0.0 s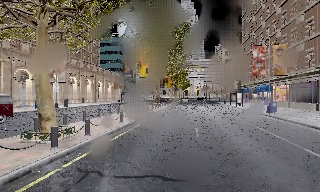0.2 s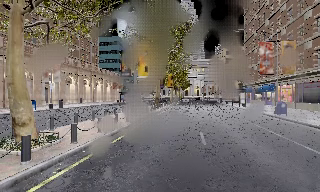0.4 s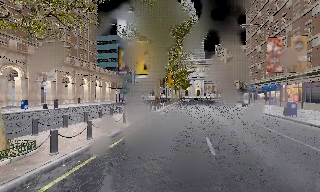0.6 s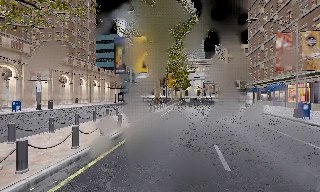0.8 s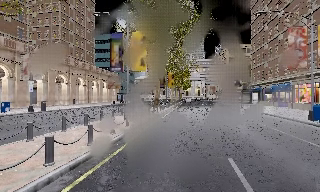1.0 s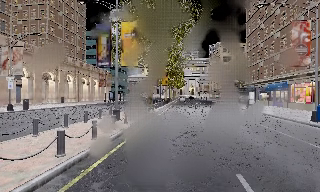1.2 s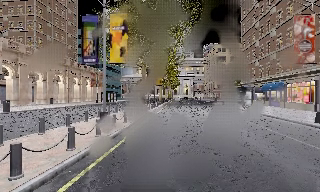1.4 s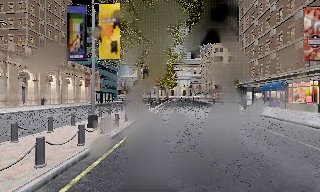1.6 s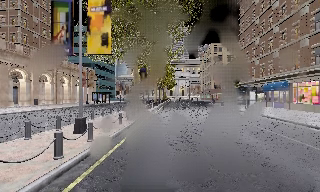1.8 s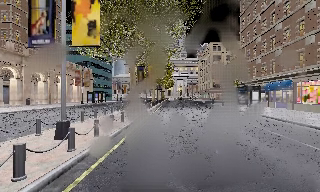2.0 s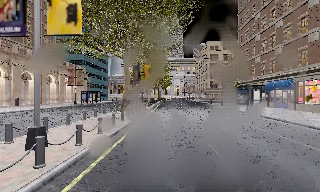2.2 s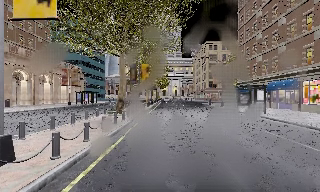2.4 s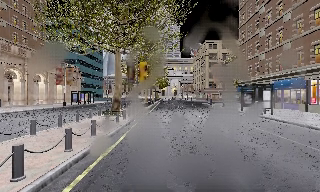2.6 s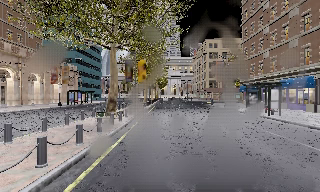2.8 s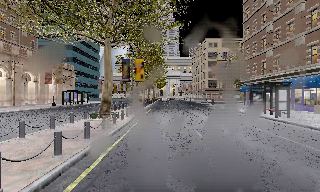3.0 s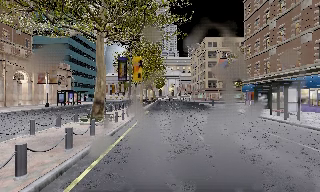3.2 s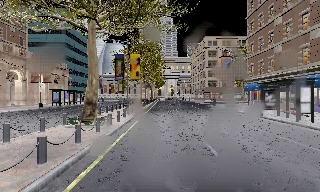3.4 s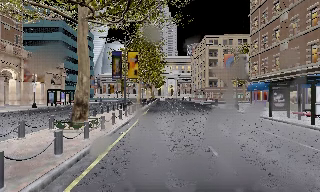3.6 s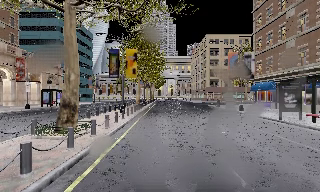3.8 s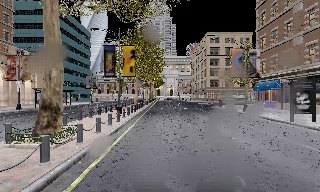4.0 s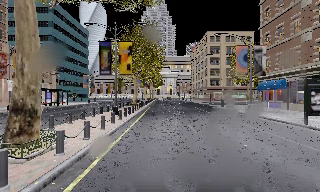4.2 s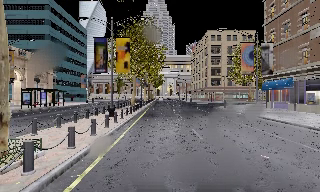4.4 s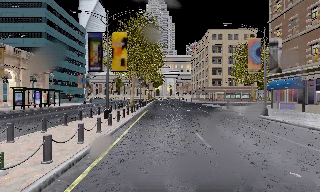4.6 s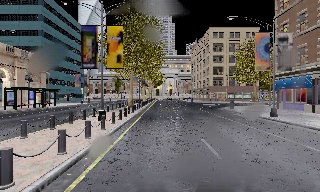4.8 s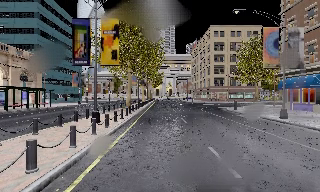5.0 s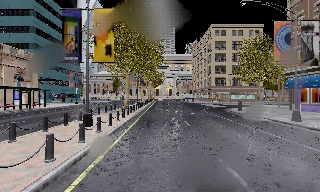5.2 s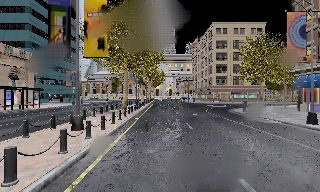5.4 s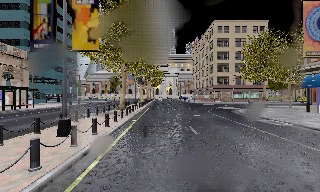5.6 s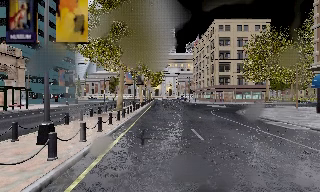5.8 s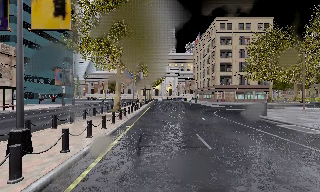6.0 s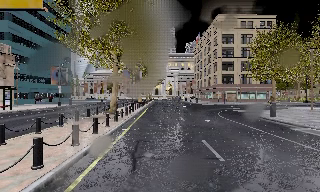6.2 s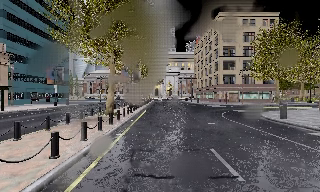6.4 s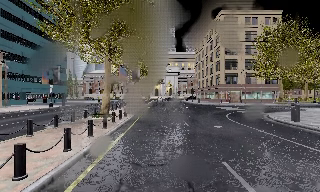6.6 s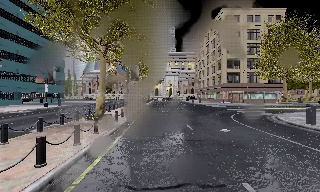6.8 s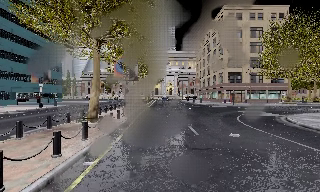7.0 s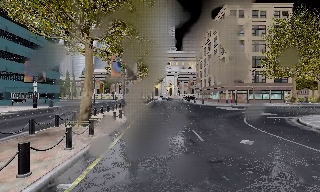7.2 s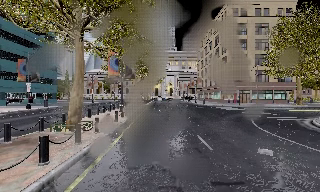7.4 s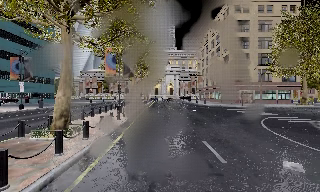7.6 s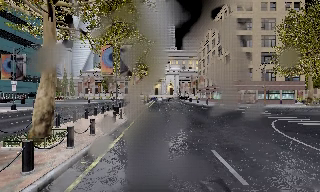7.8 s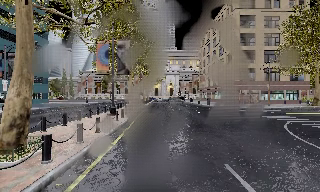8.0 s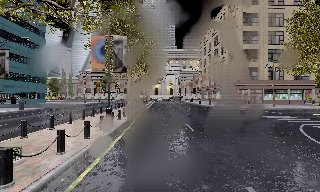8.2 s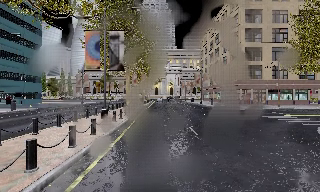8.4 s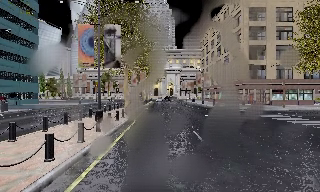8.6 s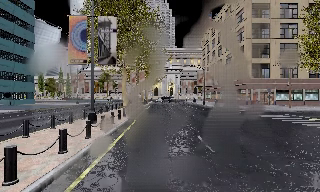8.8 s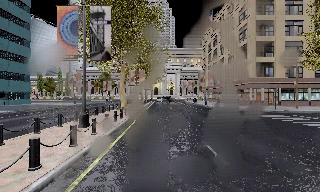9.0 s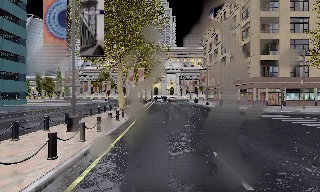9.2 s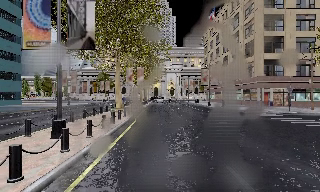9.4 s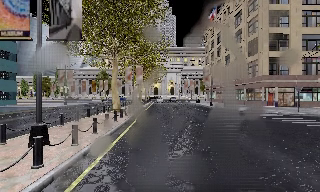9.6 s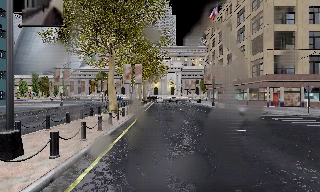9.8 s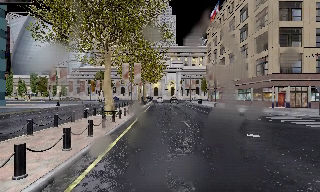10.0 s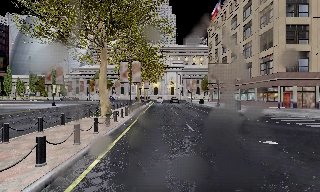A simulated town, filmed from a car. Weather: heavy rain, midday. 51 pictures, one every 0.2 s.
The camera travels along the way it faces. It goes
forward.
0.0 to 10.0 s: The scene slides to the left, as the camera pans about 10 degrees to its right. It travels forward, about 55 m, so what stands in front looms larger.
The film runs forward here.
